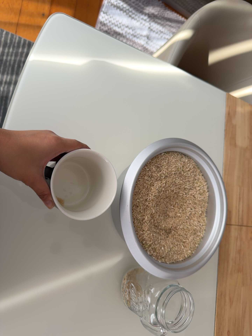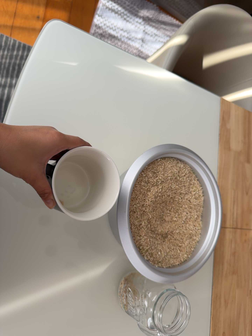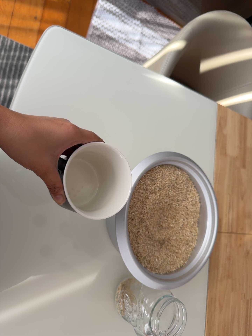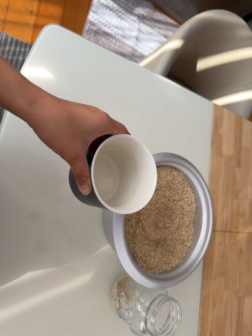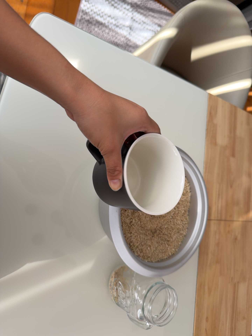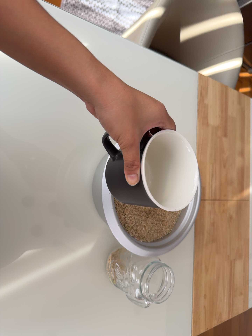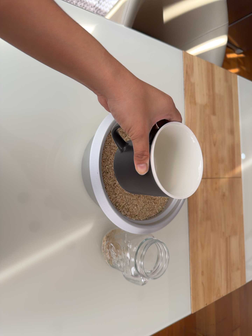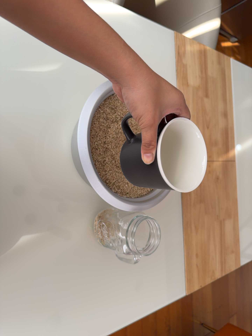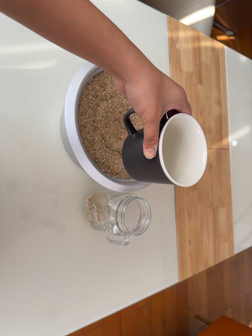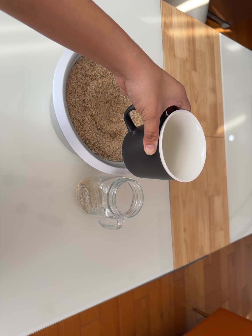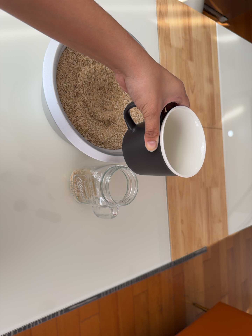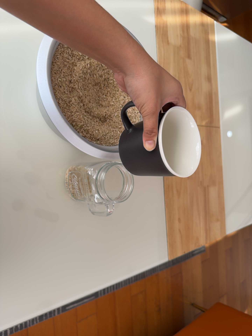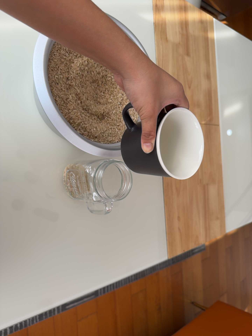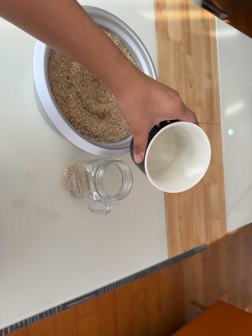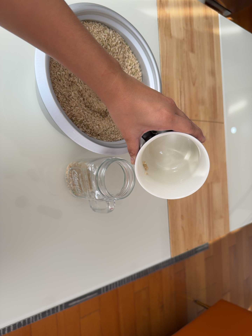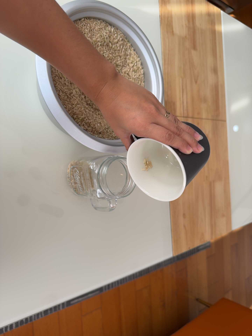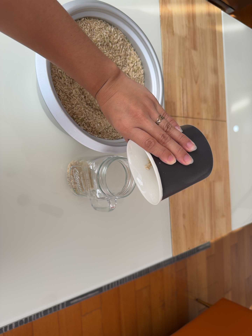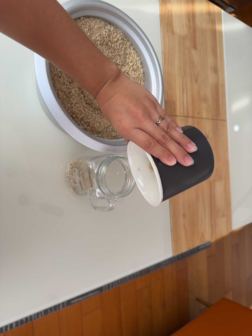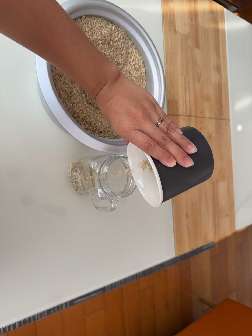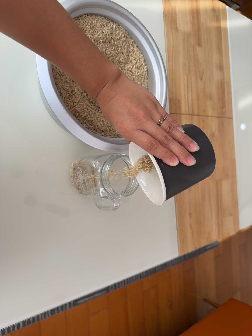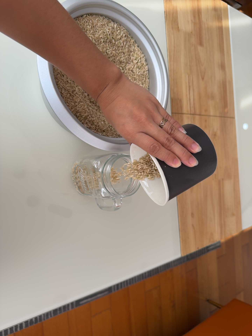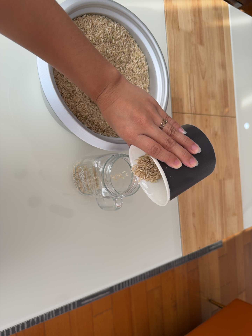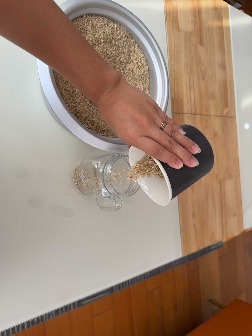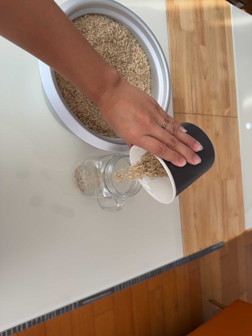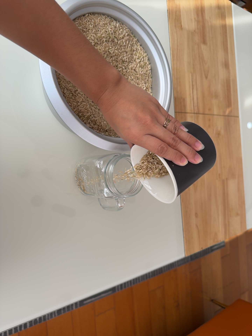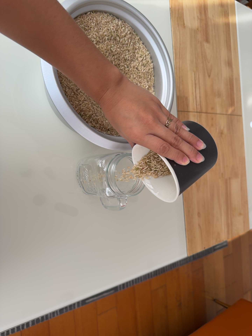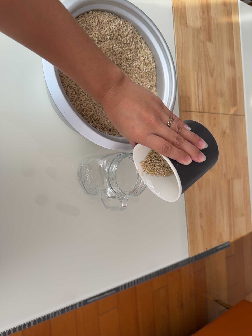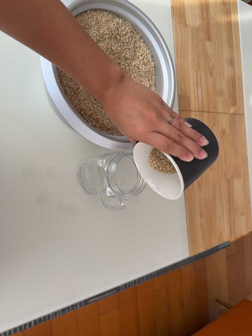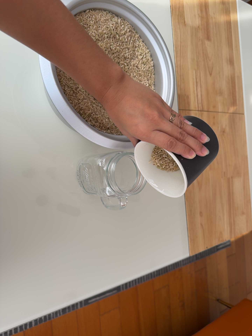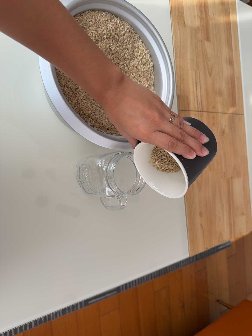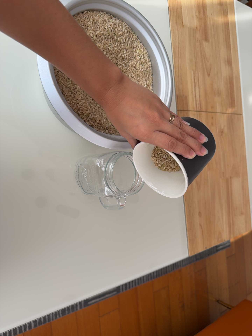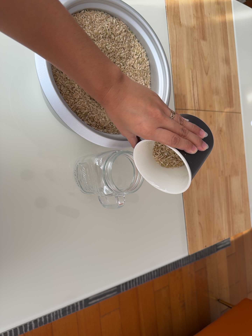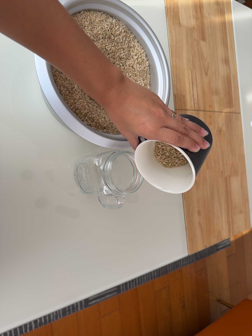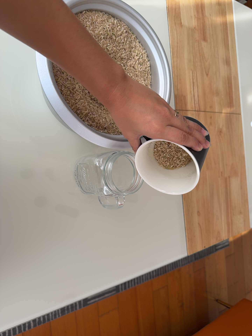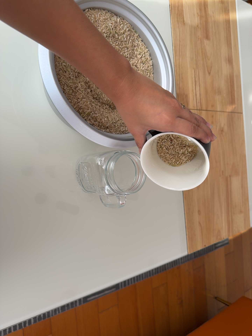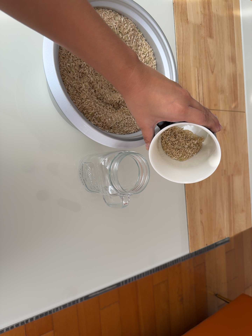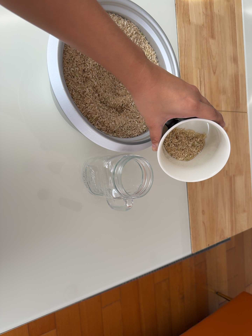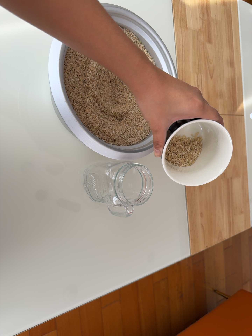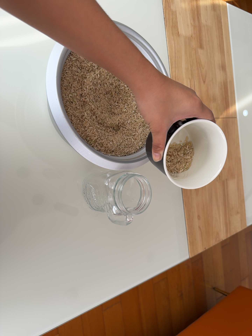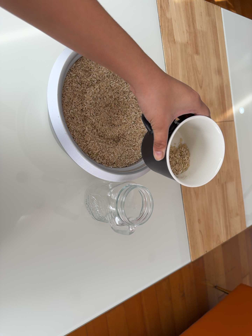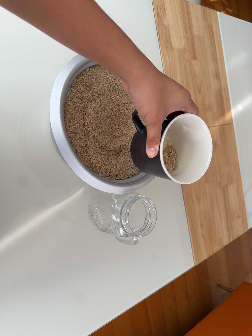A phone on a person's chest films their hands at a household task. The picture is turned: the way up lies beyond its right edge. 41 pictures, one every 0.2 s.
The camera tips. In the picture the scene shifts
upward.
0.0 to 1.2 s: The camera shifts only a little, or ends up much as it began.
1.2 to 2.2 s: The camera travels toward the bottom of its view and to its right, about 14 cm, so close, fixed things drift upward.
2.2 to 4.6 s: The camera shifts only a little, or ends up much as it began.
4.6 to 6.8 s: The camera keeps its place and its aim.
6.8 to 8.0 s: The camera travels toward the top of its view, about 10 cm, so close, fixed things drift downward.
The film runs backward here.
